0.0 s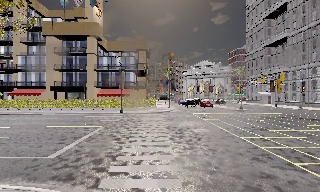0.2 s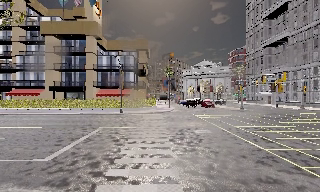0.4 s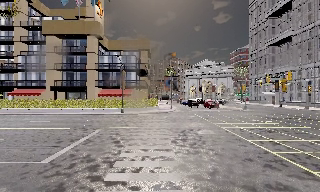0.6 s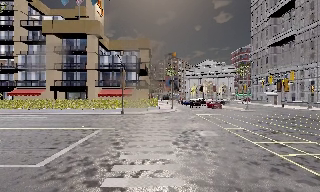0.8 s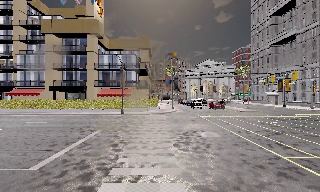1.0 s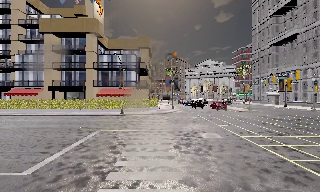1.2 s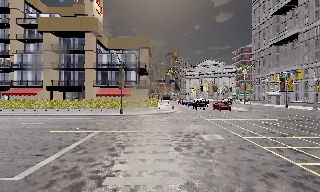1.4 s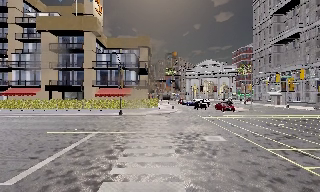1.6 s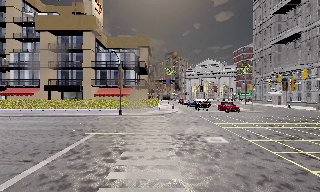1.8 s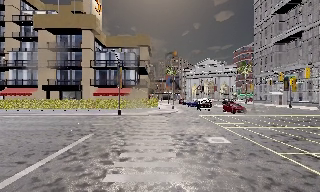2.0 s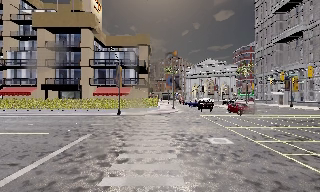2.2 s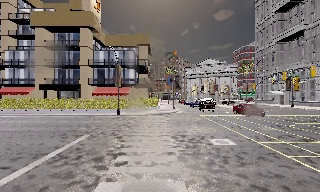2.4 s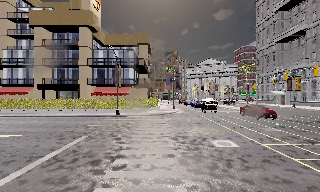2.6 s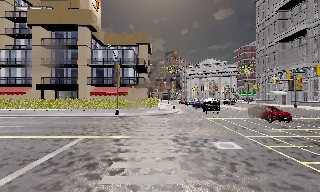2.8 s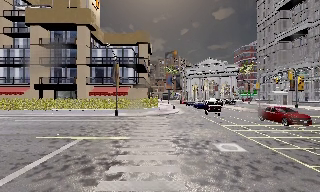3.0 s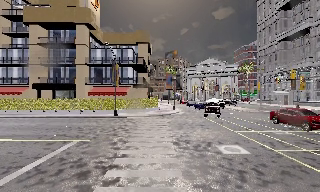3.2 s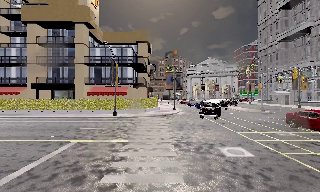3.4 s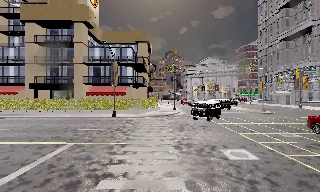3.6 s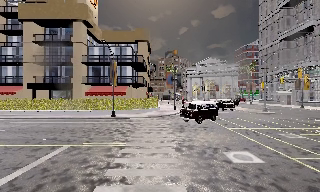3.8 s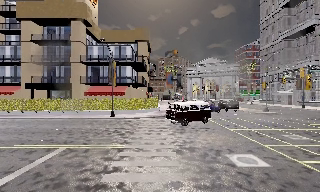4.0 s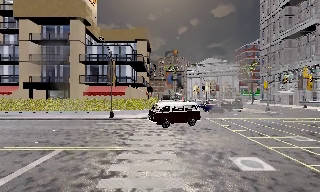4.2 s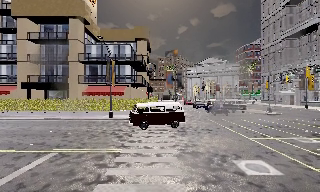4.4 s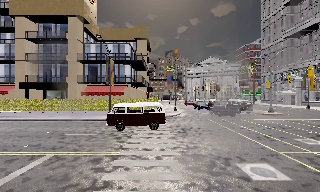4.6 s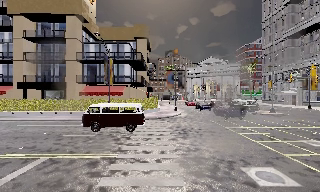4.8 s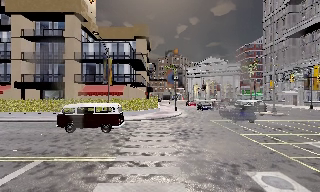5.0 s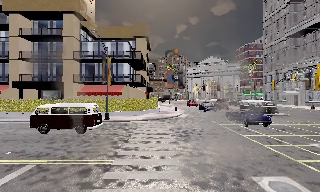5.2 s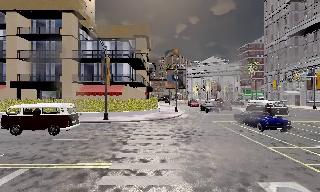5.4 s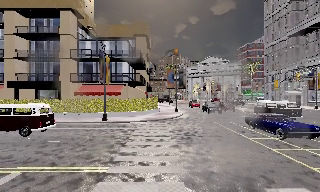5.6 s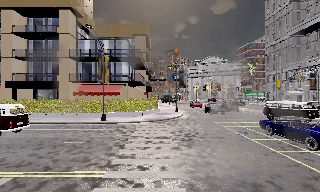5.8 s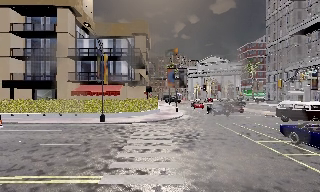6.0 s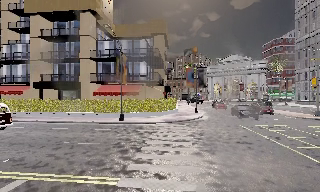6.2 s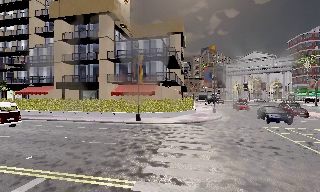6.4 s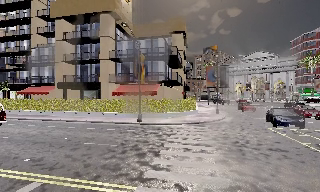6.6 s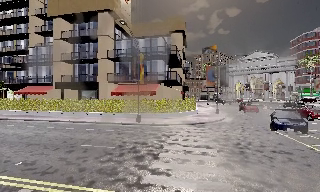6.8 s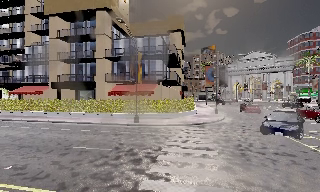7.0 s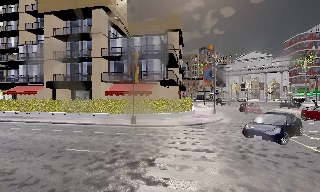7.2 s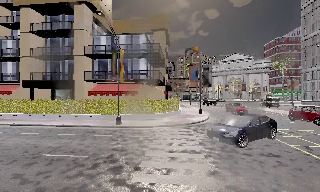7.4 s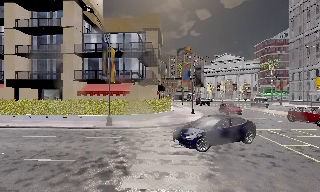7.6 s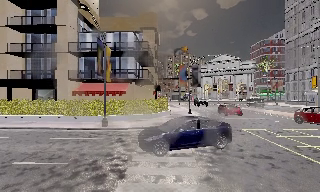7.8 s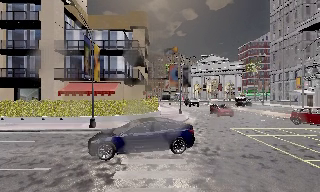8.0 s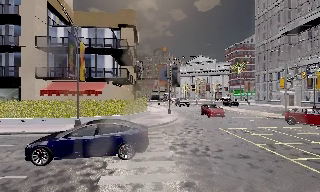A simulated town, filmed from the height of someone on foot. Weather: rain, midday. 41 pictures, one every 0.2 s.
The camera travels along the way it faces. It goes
forward.
0.0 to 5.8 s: The camera travels forward, about 9 m, so what stands in front looms larger.
5.8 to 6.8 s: The camera swings to its left by about 10 degrees, and the scene slides to the right. It travels forward, about 1.5 m, so what stands in front looms larger.
6.8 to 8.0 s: The camera swings to its right by about 15 degrees, and the scene slides to the left. It travels forward, about 1.5 m, so what stands in front looms larger.
The film runs forward here.
